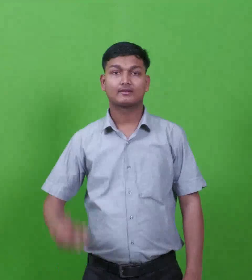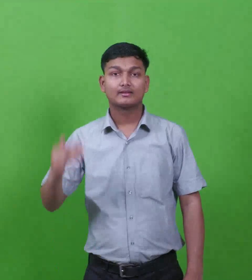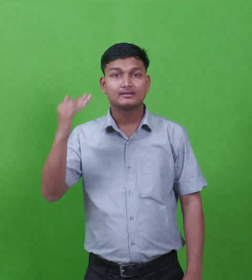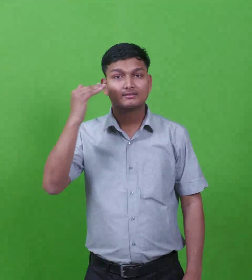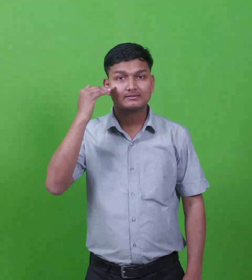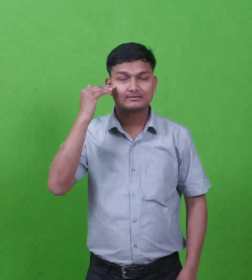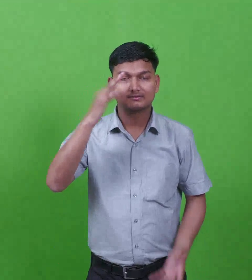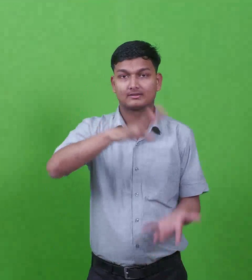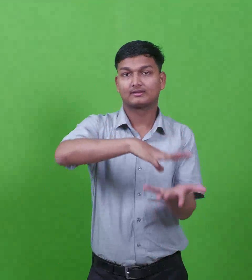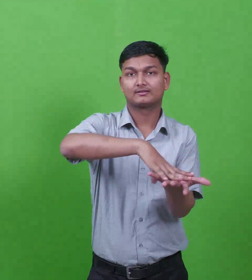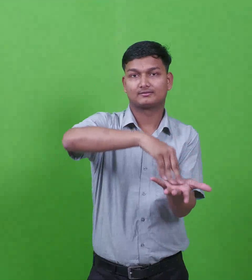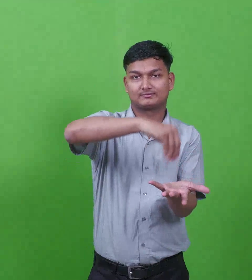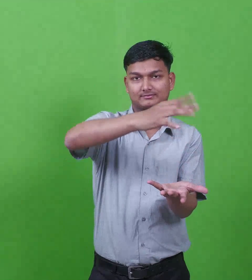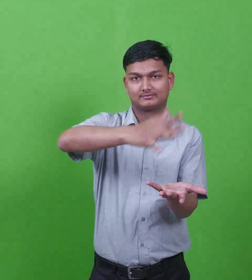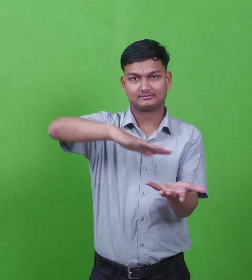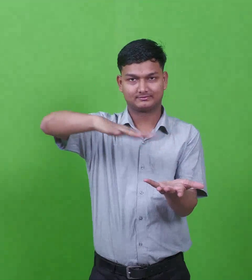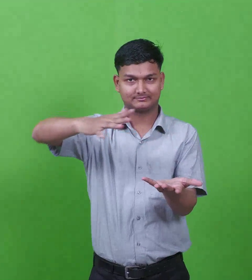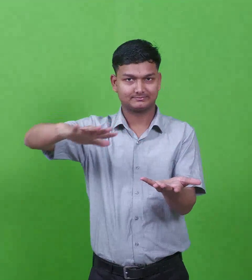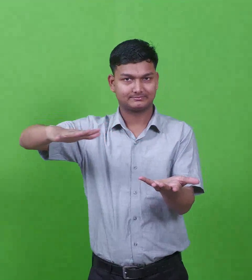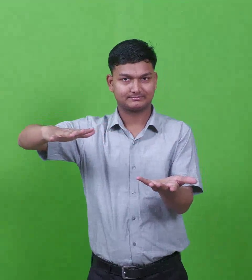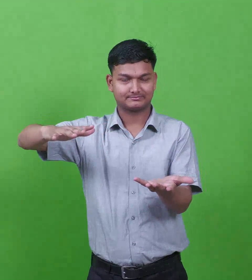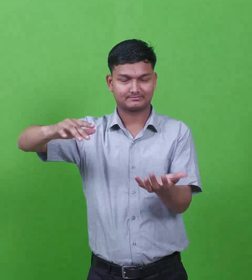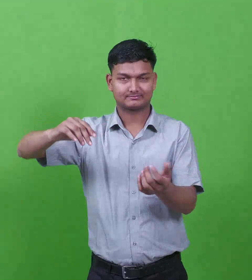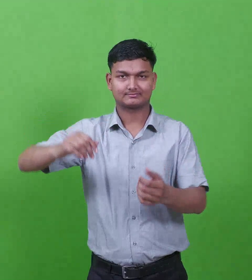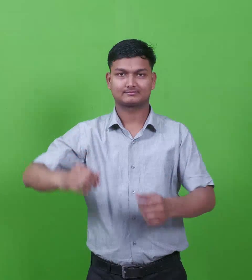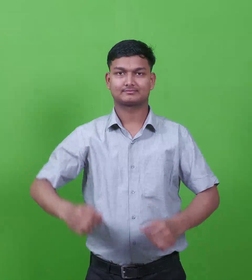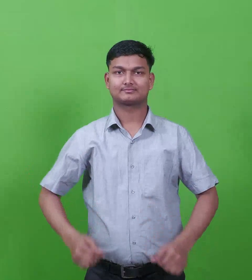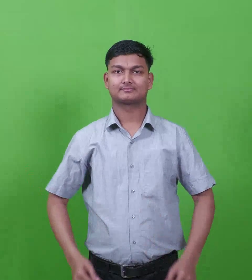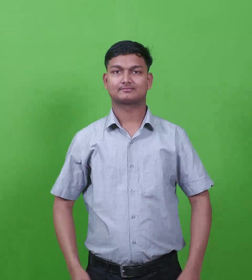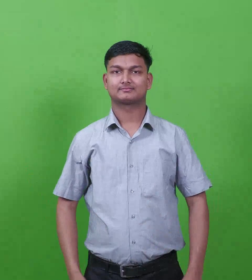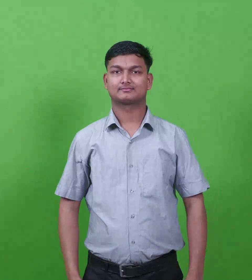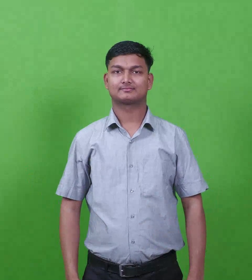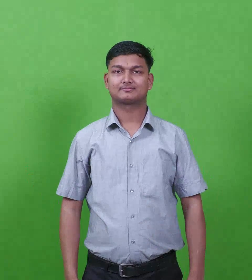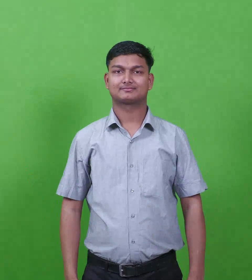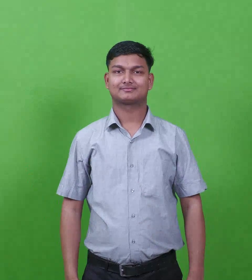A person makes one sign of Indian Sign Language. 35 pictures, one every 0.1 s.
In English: desert of zin
